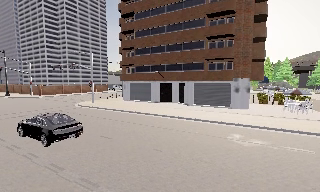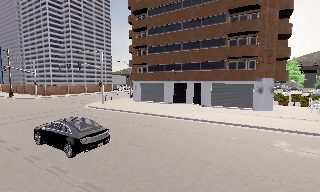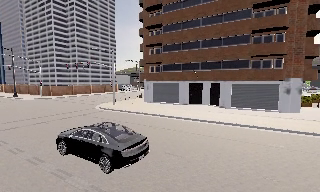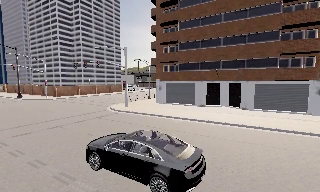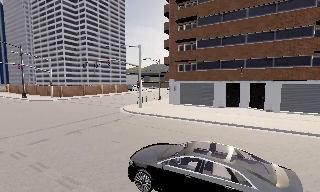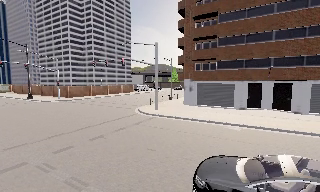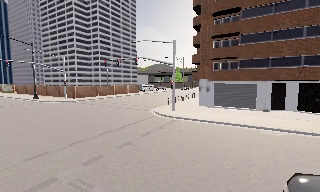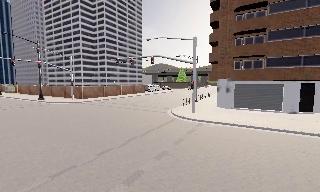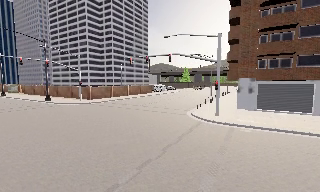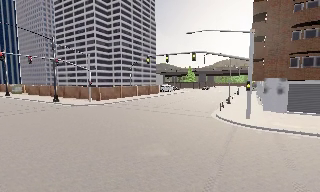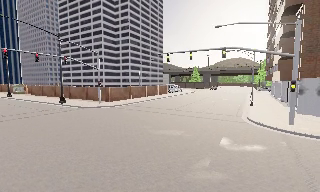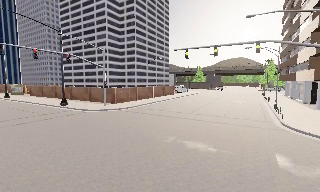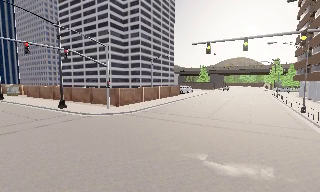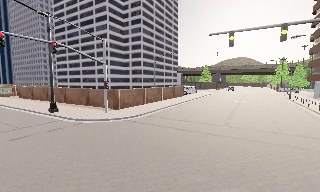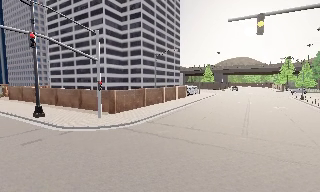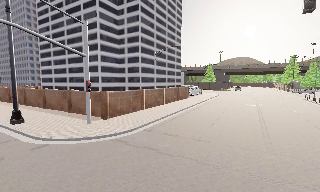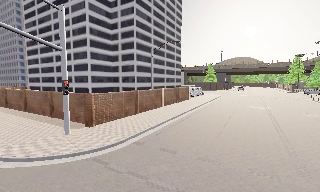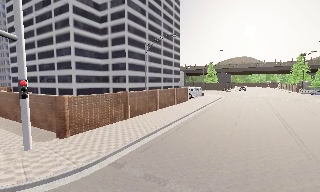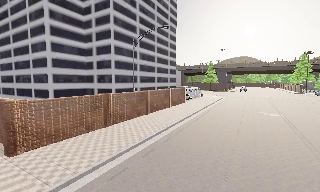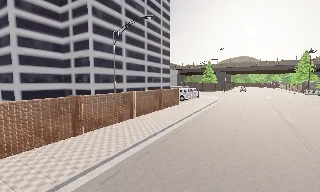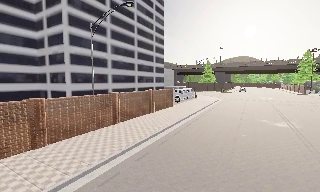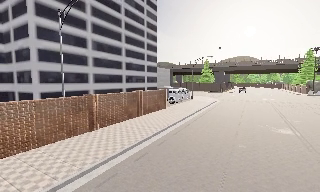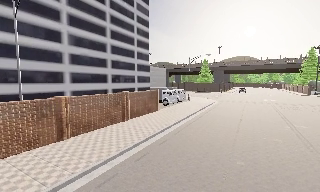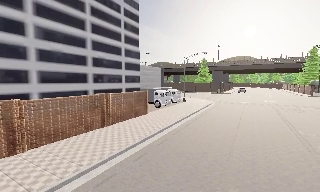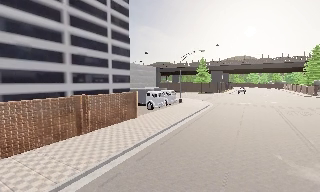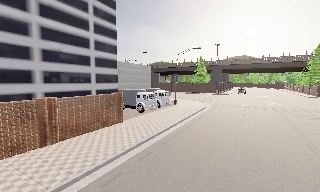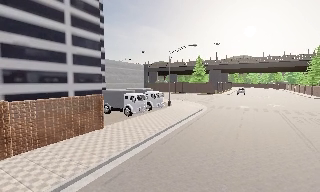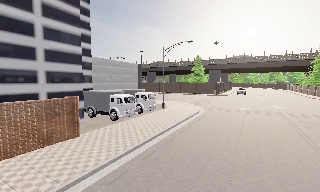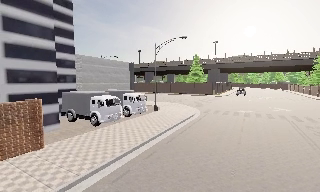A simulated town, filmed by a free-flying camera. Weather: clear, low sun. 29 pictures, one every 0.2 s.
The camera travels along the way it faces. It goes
forward.
0.0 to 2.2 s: The camera travels to its left and forward, about 25 m, so close, fixed things drift to the right.
2.2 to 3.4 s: The camera travels forward, about 15 m, so what stands in front looms larger.
3.4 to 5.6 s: The camera travels forward and to its right, about 20 m, so what stands in front looms larger.
The film runs backward here.
